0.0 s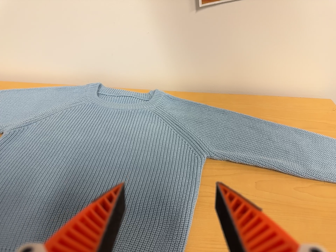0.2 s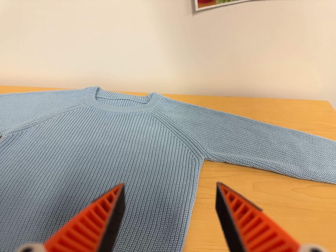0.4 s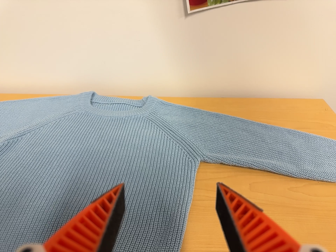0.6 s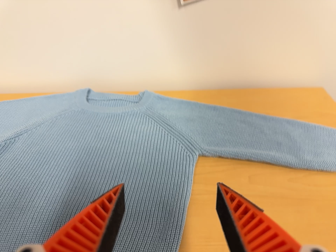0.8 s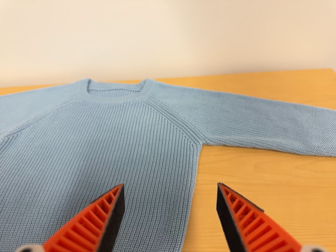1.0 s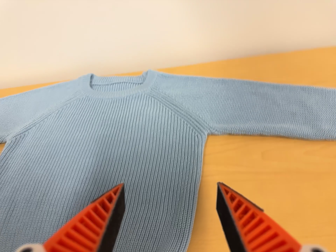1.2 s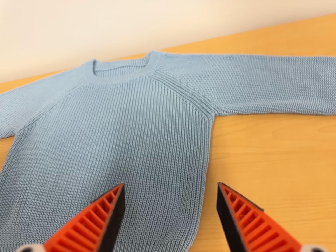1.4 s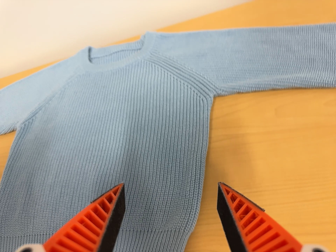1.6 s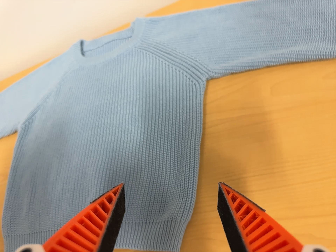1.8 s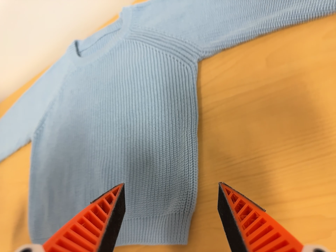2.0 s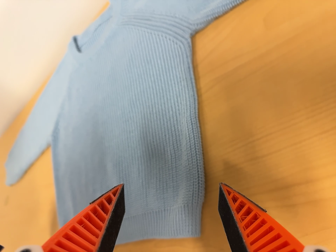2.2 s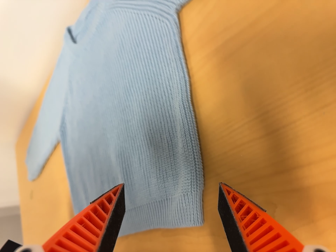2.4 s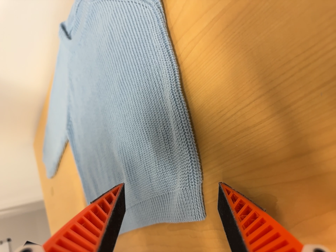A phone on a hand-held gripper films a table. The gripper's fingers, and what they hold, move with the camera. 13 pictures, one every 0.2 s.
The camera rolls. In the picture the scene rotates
counterclockwise.
The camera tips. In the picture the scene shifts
upward.
0.0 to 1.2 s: The camera travels to its right, about 7 cm. Its aim tips toward the bottom of its view by about 10 degrees, and the scene shifts upward. It rolls about its line of sight by about 15 degrees, and the scene rotates counterclockwise.
1.2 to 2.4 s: The camera pans to its left by about 30 degrees. It travels to its right, about 22 cm. Its aim tips toward the bottom of its view by about 25 degrees, and the scene shifts upward. It rolls about its line of sight by about 35 degrees, and the scene rotates counterclockwise.
The film runs backward here.
